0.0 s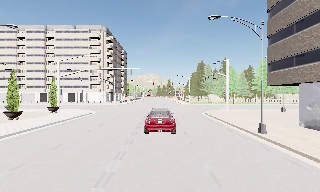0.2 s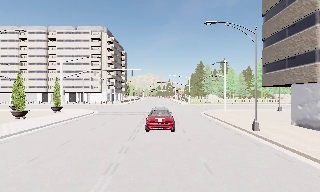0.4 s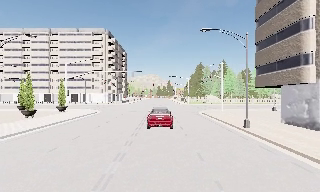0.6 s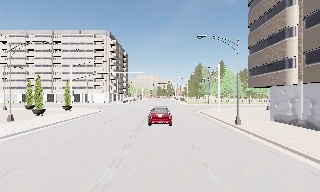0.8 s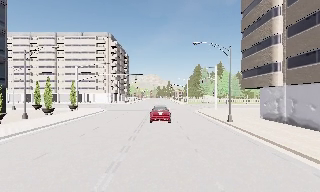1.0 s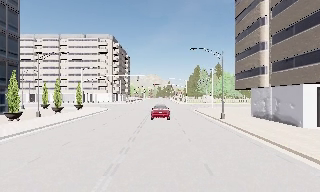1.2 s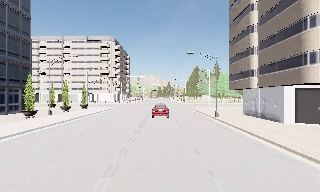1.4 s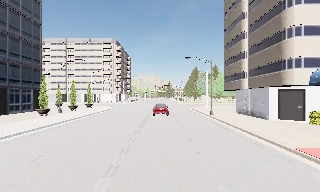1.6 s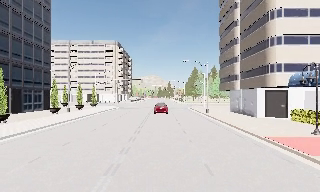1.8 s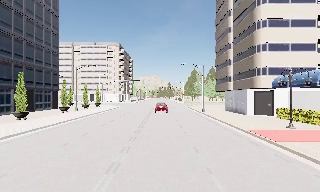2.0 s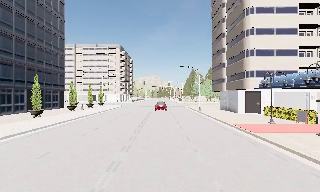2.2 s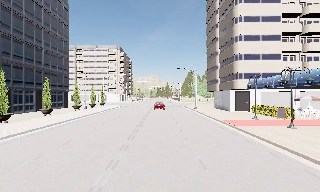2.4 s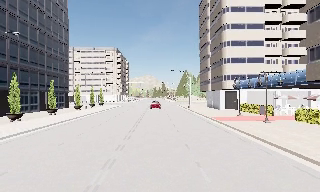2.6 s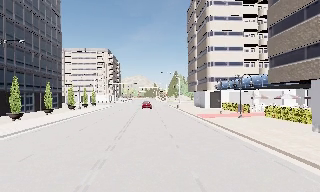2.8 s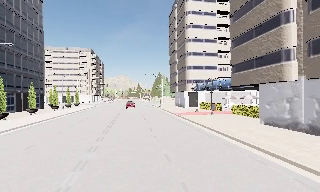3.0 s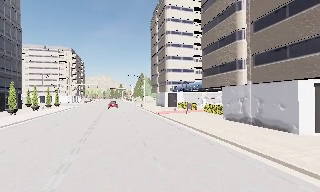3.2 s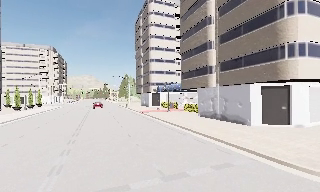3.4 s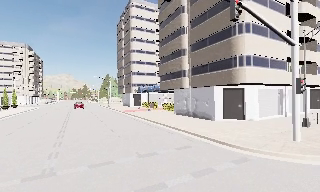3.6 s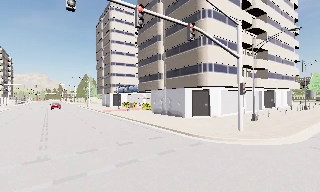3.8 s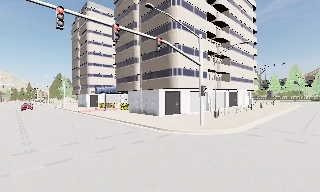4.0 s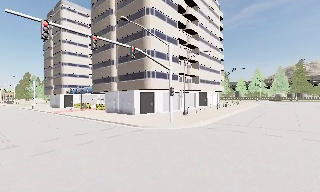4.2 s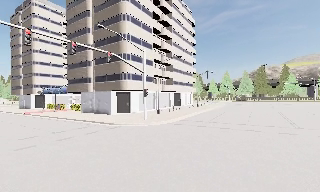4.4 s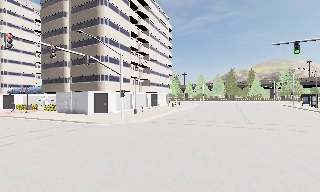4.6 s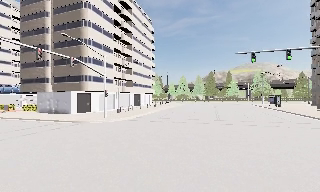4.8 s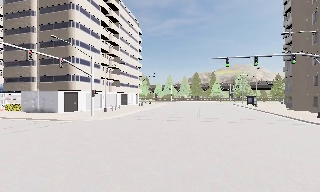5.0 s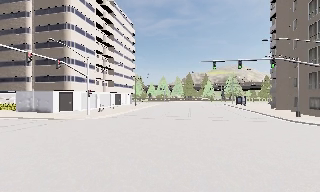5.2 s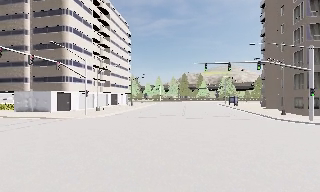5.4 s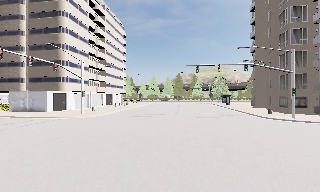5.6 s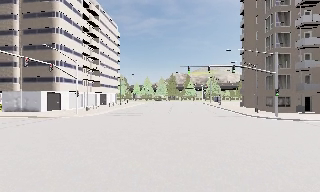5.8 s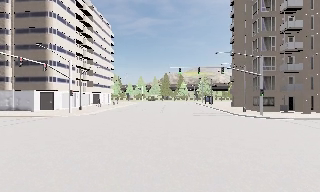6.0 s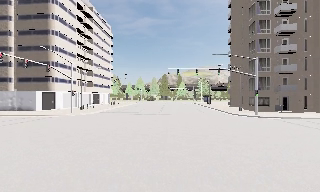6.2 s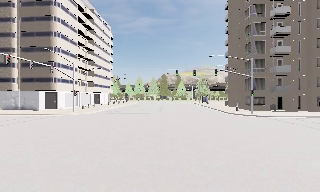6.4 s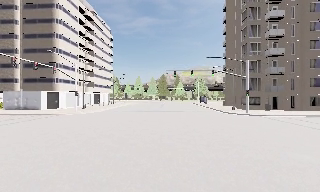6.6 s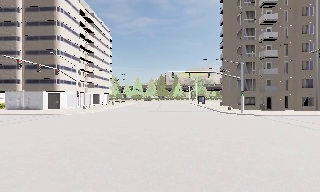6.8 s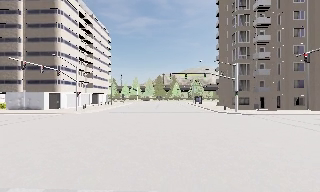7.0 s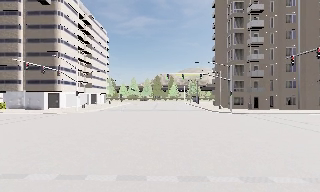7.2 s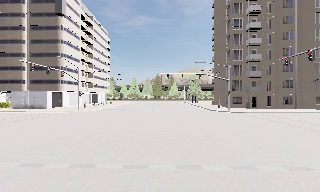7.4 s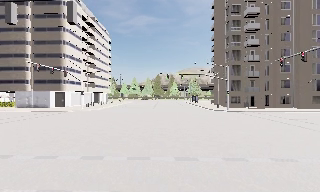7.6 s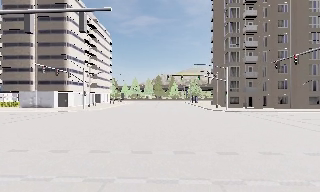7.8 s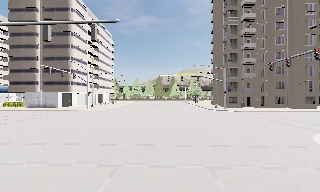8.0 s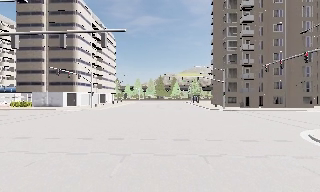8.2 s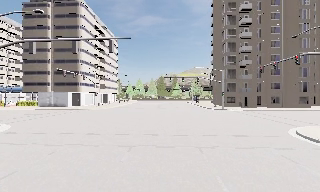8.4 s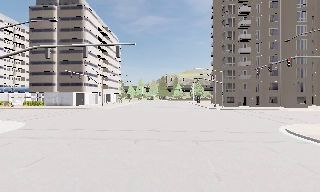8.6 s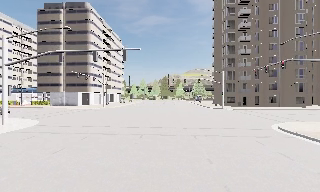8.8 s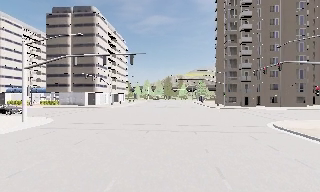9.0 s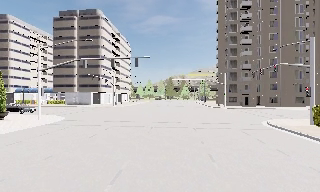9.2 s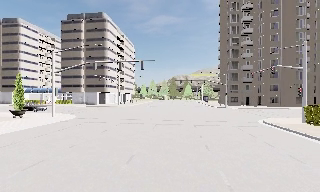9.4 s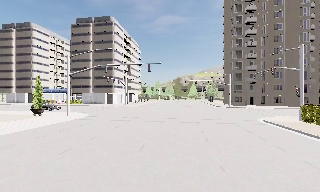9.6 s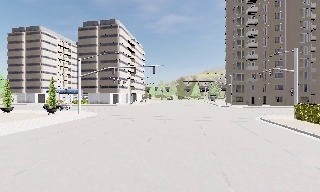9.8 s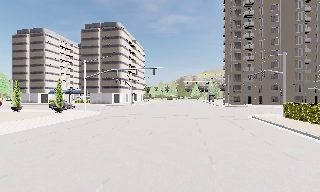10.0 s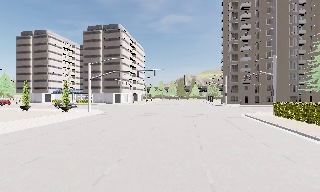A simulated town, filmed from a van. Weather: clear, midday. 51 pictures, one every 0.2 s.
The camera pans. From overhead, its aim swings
clockwise.
The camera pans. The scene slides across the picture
to the left.
0.0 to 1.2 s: The camera travels backward, about 9 m, so what stands in front gets smaller. It gains speed.
1.2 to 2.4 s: The camera travels backward, about 13 m, so what stands in front gets smaller.
2.4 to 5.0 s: The camera pans to its right, which is clockwise from overhead, by about 75 degrees. It travels backward, about 25 m.
5.0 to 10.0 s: The camera travels backward, about 25 m, so what stands in front gets smaller. It gains speed.
The film runs backward here.
